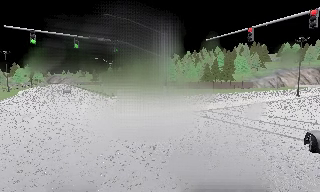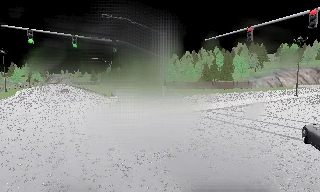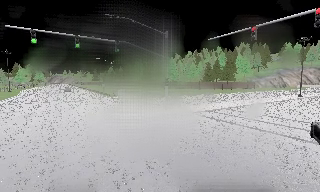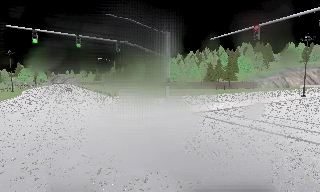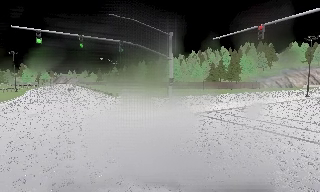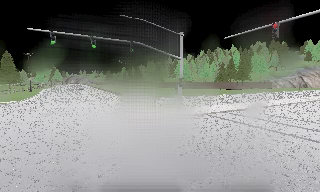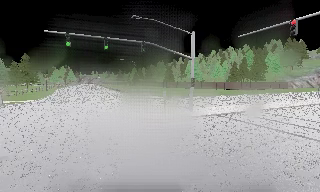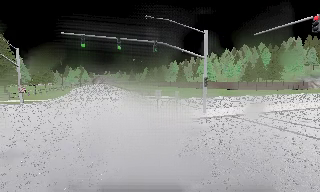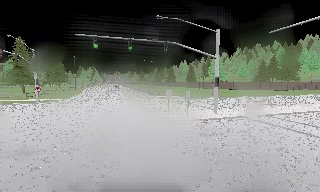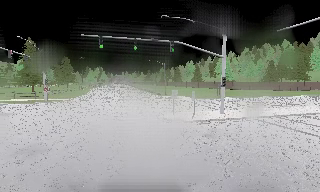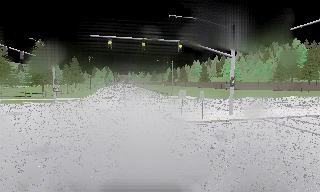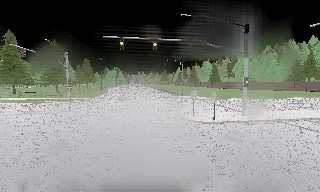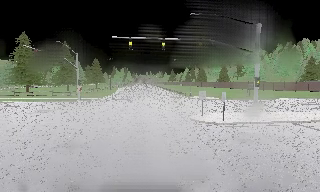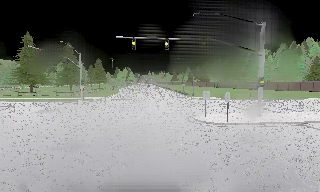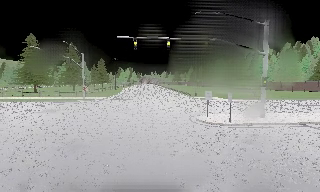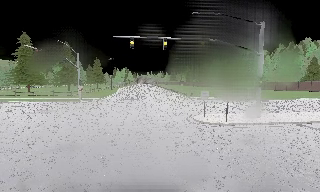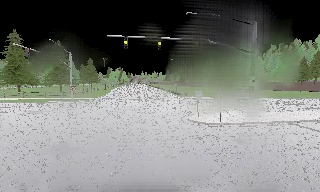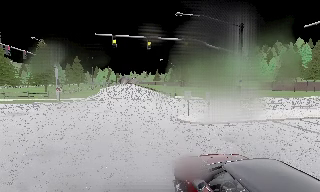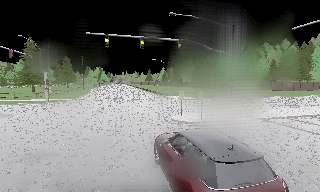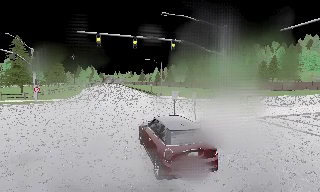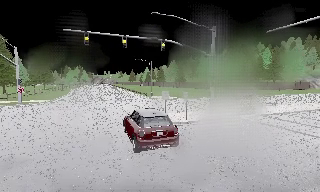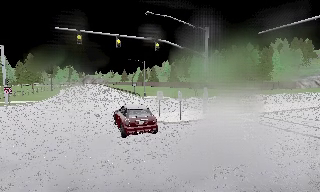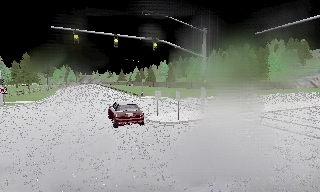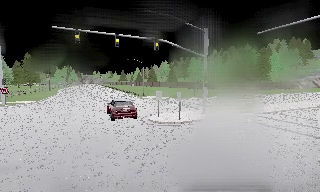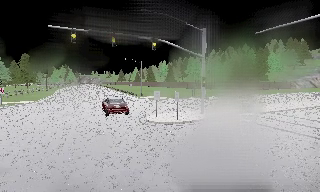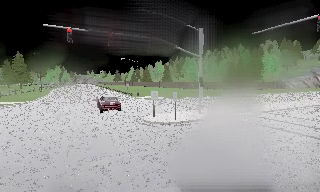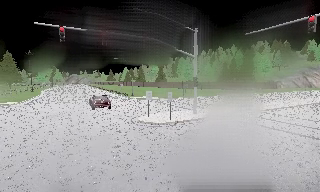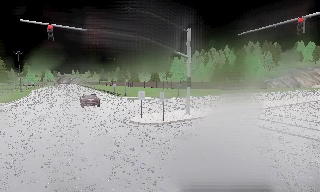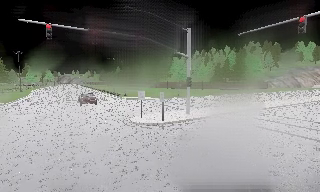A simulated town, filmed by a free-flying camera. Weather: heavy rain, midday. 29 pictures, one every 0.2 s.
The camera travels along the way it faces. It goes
forward.
0.0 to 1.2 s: The camera shifts only a little, or ends up much as it began.
1.2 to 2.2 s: The scene slides to the right, as the camera pans about 15 degrees to its left.
2.2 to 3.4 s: The camera shifts only a little, or ends up much as it began.
3.4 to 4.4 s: The camera pans to its right, which is clockwise from overhead, by about 10 degrees.
4.4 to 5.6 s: The camera shifts only a little, or ends up much as it began.
The film runs forward here.
